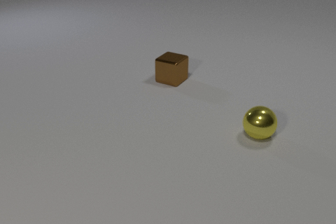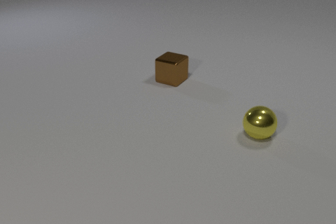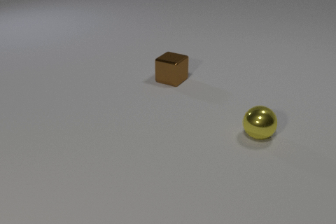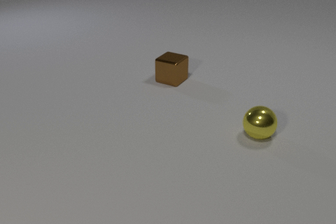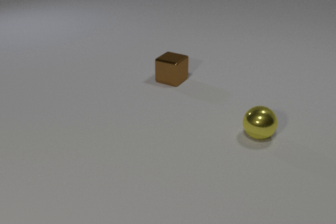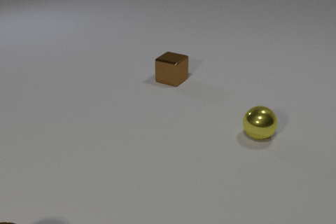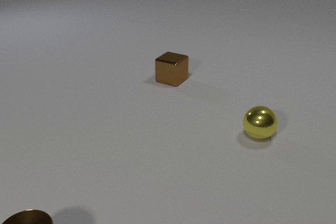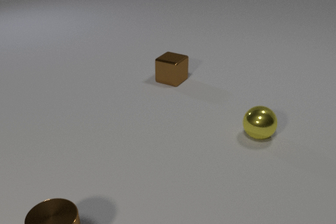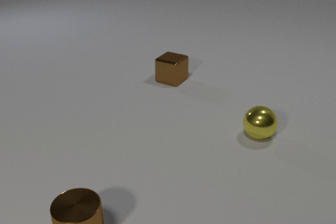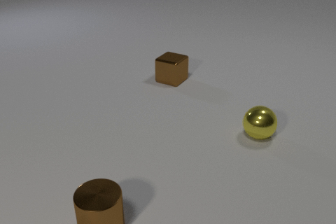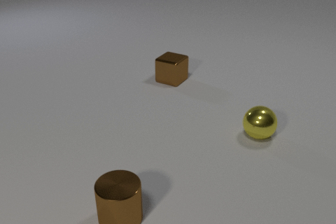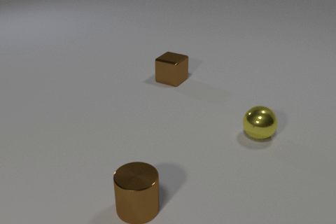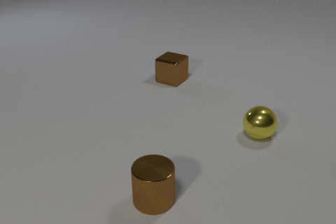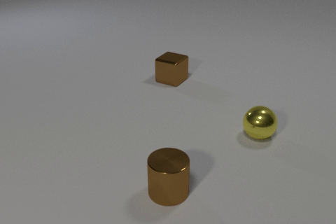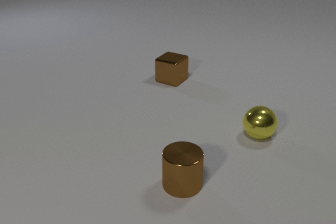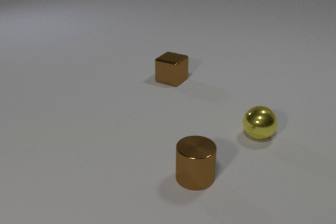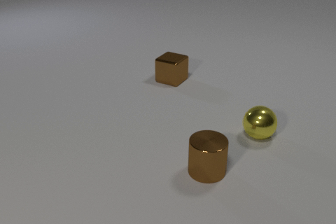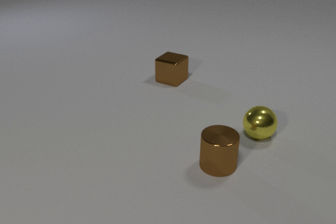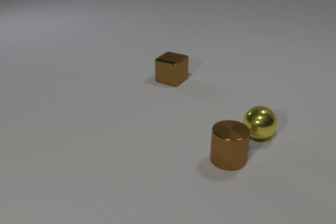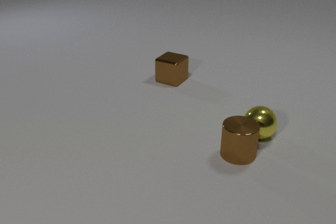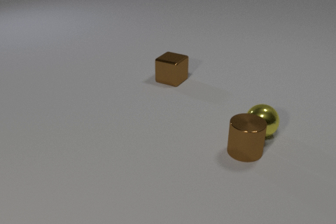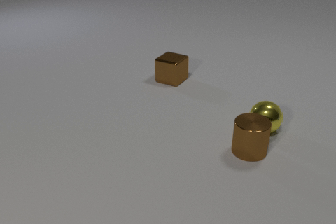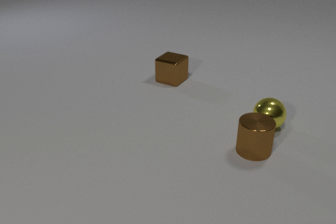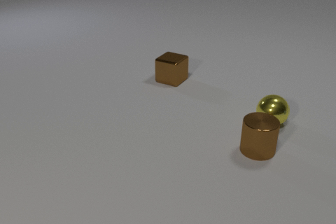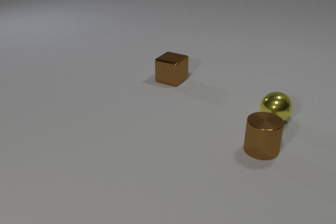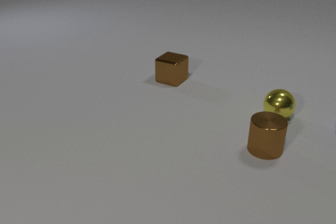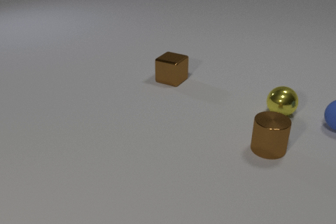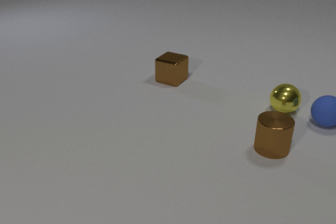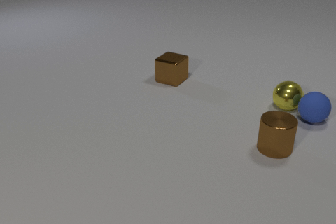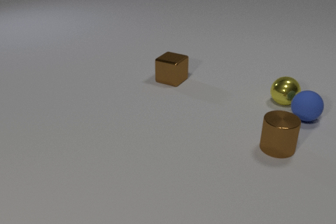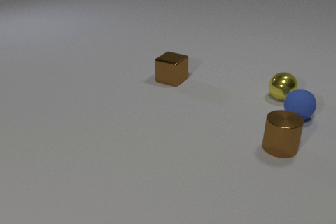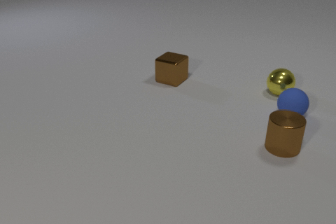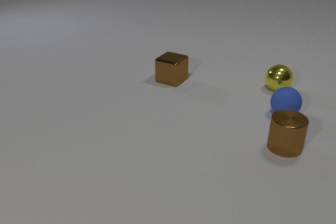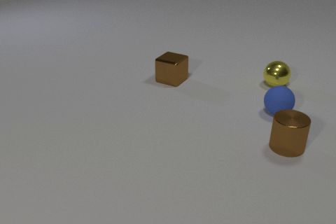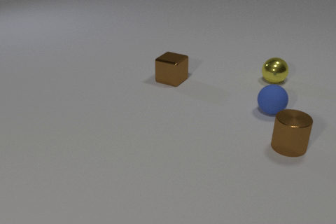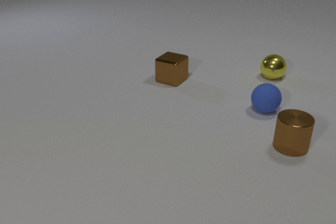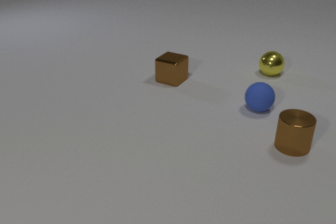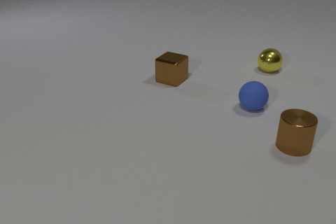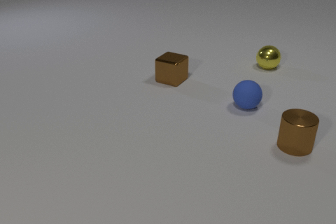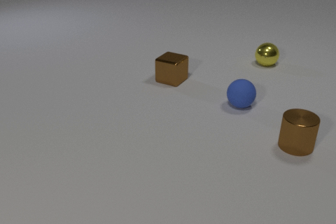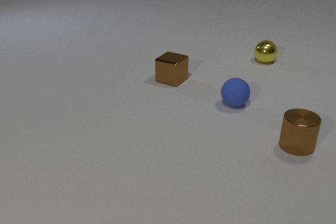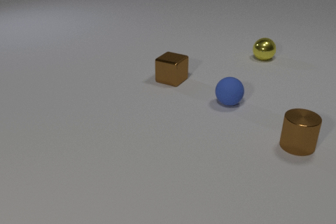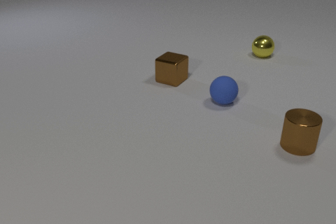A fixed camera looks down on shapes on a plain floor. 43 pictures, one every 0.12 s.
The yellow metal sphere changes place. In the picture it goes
away from the camera.
0.00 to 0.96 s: The brown metal cylinder comes in at the bottom edge, slides to the right.
0.96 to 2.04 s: The brown metal cylinder slides to the right and away from the camera.
2.04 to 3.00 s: The brown metal cylinder slides to the right and away from the camera. The yellow metal sphere rolls away from the camera and to the right. The brown metal cylinder and the yellow metal sphere collide.
3.00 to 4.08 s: The brown metal cylinder slides to the right and away from the camera. The yellow metal sphere rolls away from the camera. The blue rubber sphere comes in at the right edge, rolls to the left. The yellow metal sphere and the blue rubber sphere collide.
4.08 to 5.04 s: The brown metal cylinder slides to the right. The yellow metal sphere rolls away from the camera. The blue rubber sphere rolls to the left.
How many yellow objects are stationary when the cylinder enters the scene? 1.
How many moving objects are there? 3.
What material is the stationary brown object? metal.
